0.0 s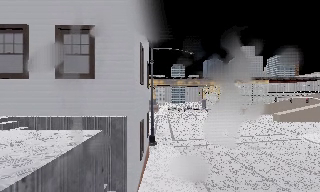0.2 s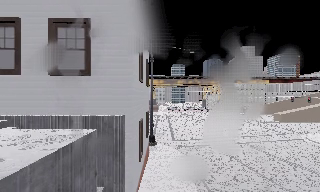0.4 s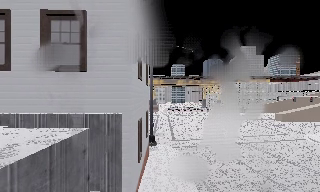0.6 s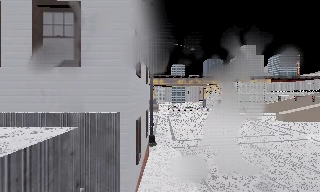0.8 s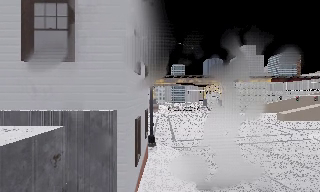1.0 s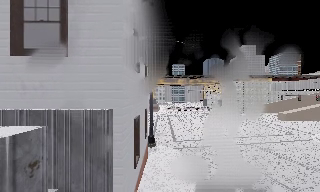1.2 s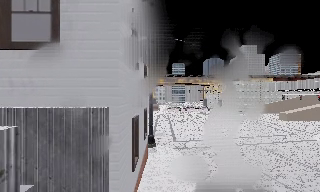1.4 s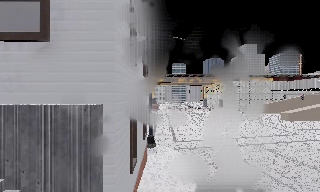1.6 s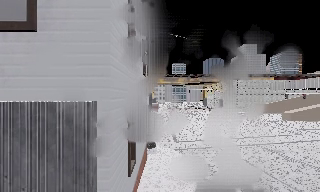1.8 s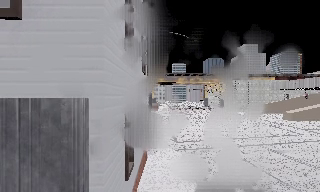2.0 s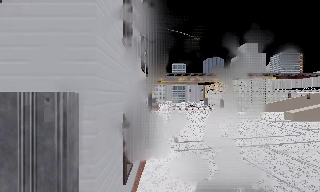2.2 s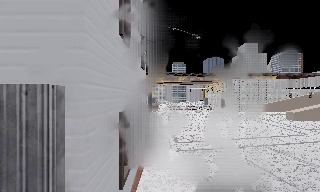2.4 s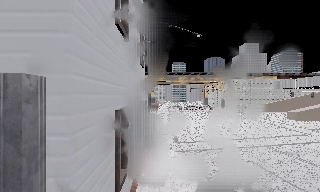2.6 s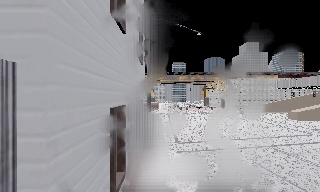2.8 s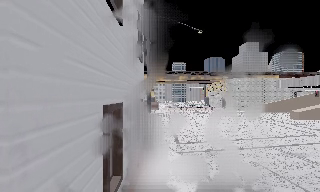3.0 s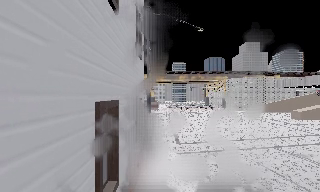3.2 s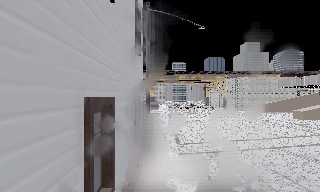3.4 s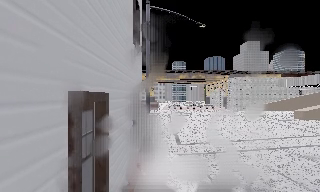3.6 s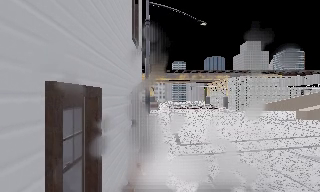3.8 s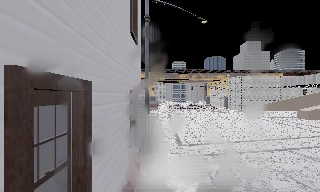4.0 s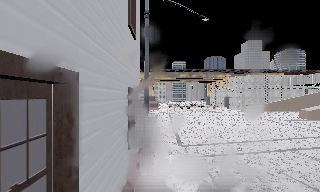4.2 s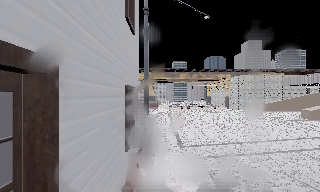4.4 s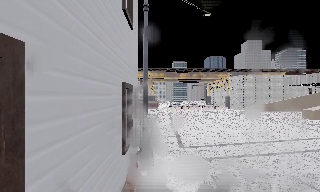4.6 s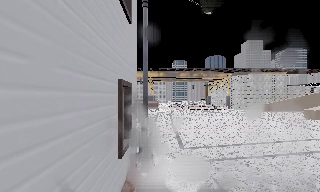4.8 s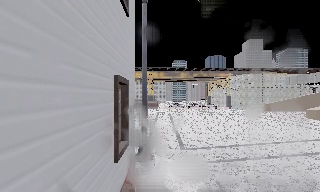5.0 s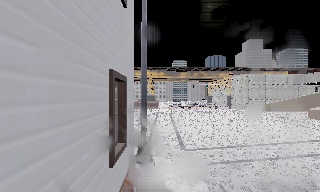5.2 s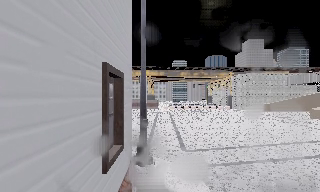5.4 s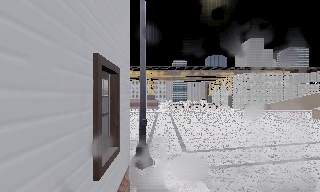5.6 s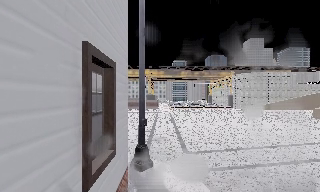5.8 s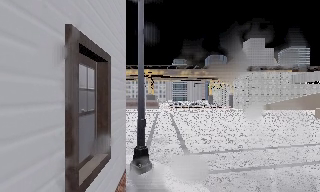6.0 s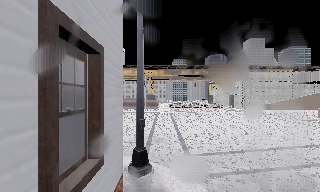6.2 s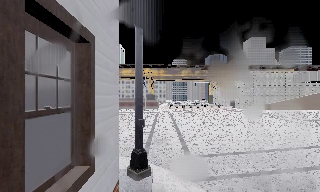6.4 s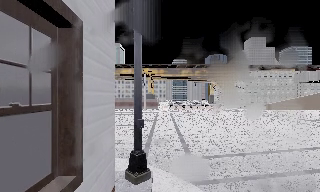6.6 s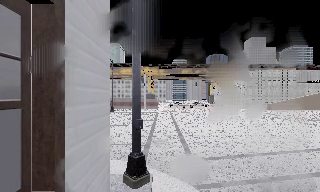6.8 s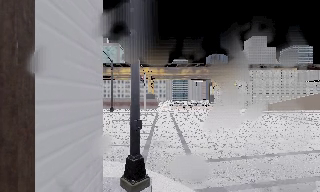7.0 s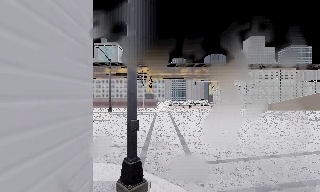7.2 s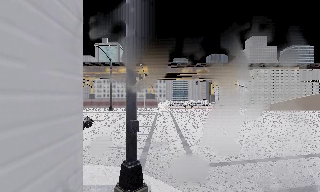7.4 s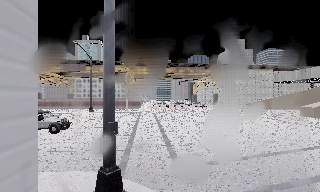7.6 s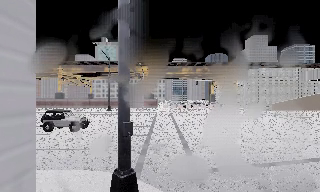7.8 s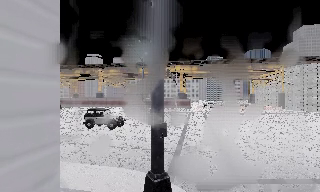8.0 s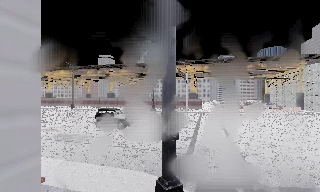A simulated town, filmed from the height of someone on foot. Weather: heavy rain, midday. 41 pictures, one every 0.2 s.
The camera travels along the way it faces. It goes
forward.
0.0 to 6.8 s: The camera travels forward, about 11 m, so what stands in front looms larger.
6.8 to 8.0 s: The camera pans to its left, which is counterclockwise from overhead, by about 15 degrees. It travels forward, about 2 m, so what stands in front looms larger.
The film runs forward here.
